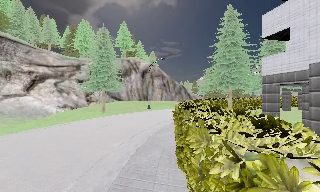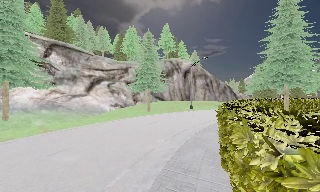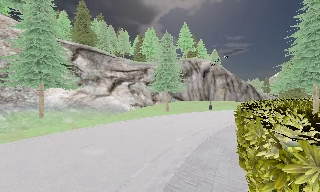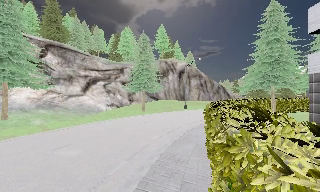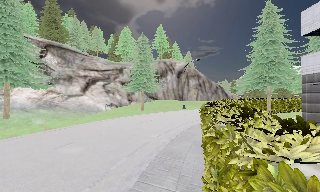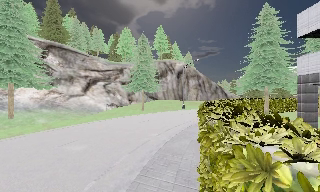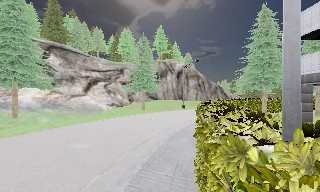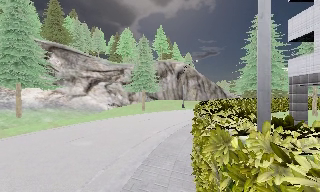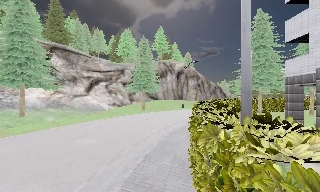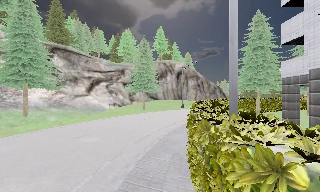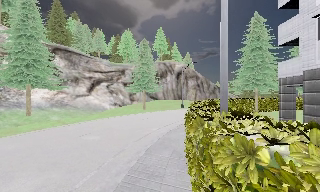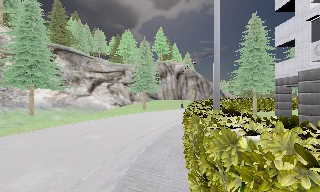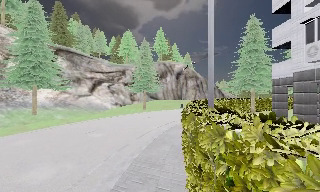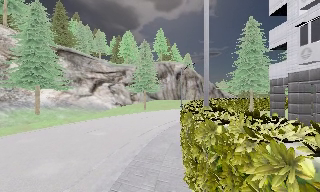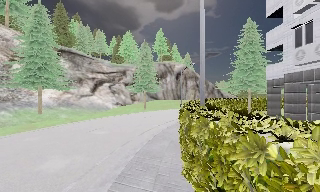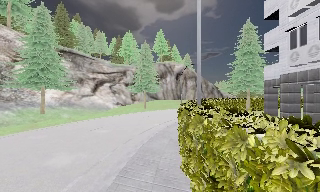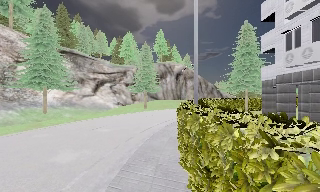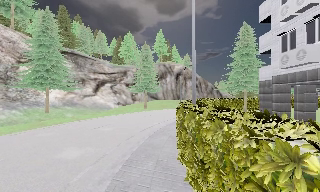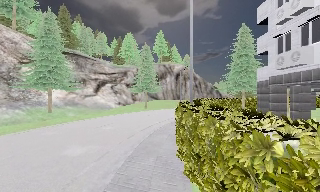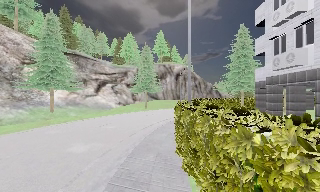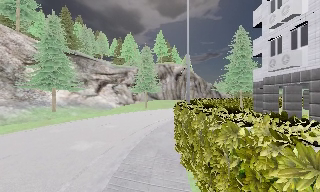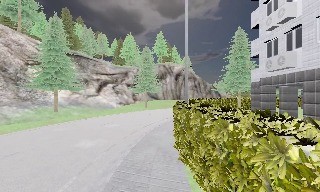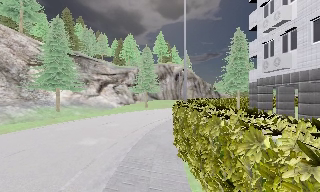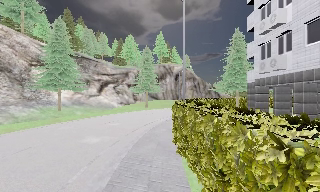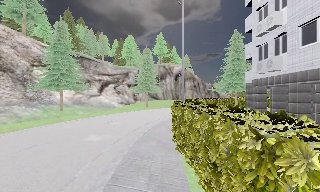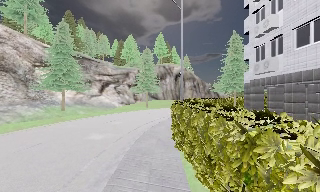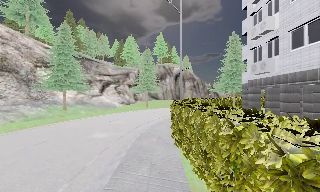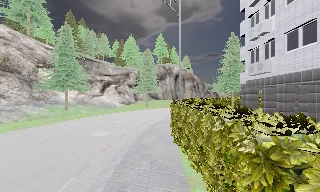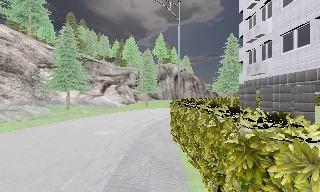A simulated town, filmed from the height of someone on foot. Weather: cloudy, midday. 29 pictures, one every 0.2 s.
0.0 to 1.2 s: The camera swings to its left by about 15 degrees, and the scene slides to the right. It travels backward, about 2 m, so what stands in front gets smaller.
1.2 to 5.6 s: The camera travels backward, about 7 m, so what stands in front gets smaller.
The film runs backward here.
